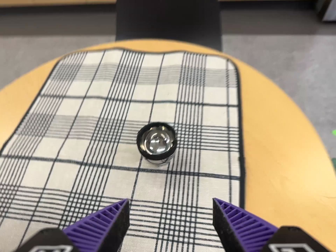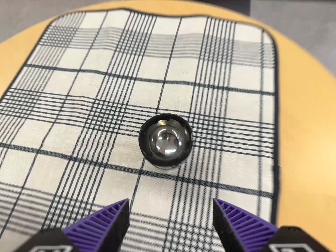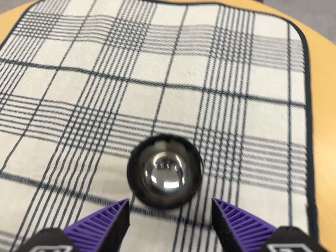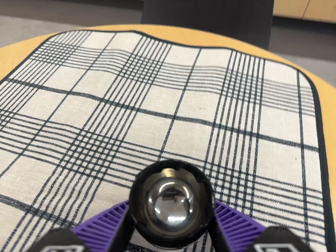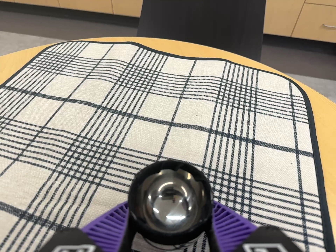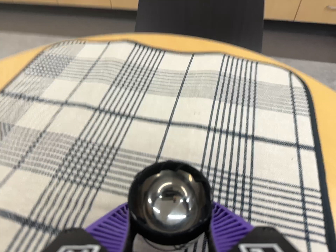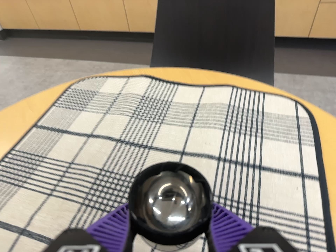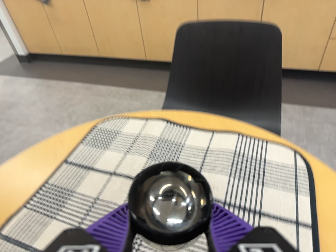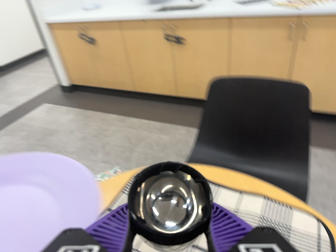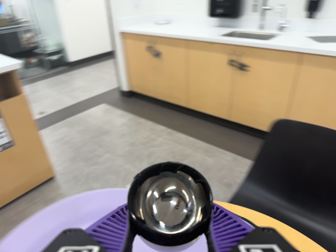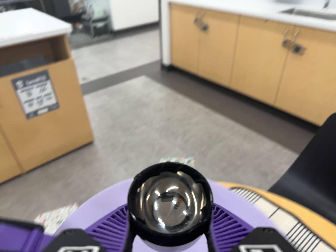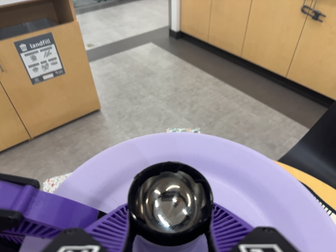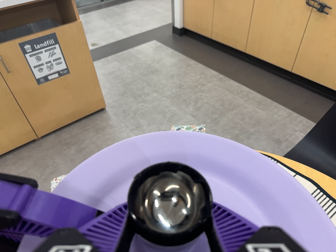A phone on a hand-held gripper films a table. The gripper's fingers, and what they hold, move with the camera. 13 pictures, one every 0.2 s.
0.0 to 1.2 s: The camera travels forward and toward the top of its view, about 20 cm, so what stands in front looms larger.
1.2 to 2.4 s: The scene slides to the right, as the camera pans about 30 degrees to its left. It travels toward the top of its view, to its left and backward, about 24 cm, so close, fixed things drift downward. It rolls about its line of sight by about 25 degrees, and the scene rotates clockwise.
The film runs backward here.
